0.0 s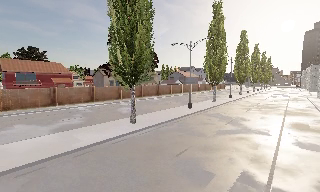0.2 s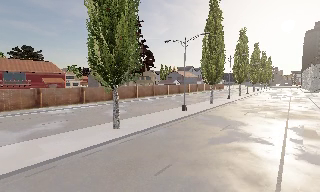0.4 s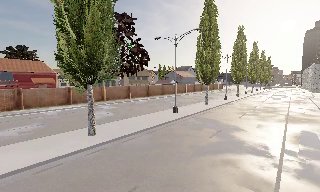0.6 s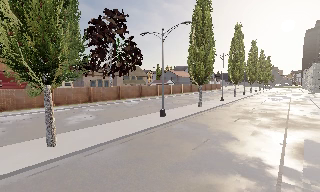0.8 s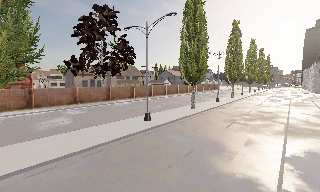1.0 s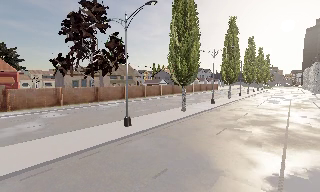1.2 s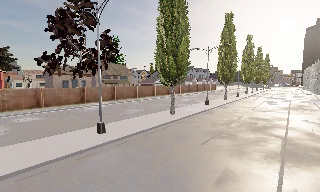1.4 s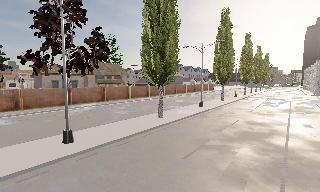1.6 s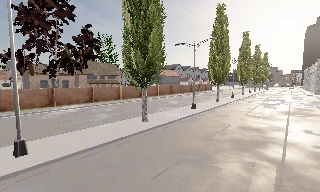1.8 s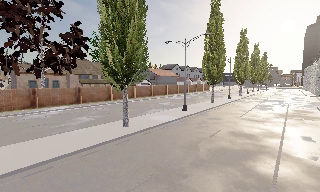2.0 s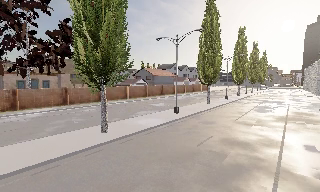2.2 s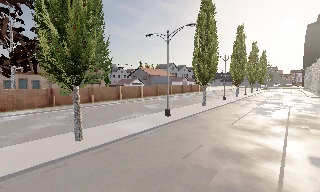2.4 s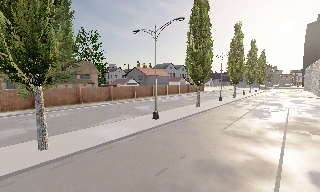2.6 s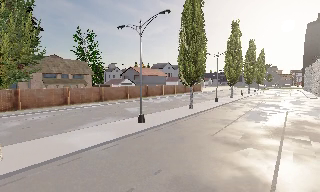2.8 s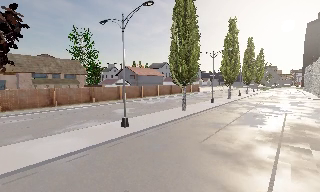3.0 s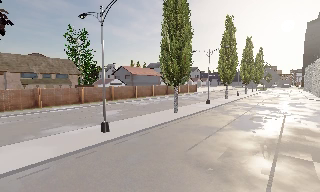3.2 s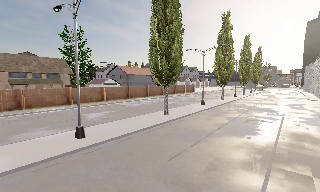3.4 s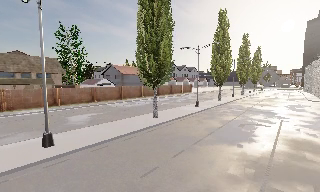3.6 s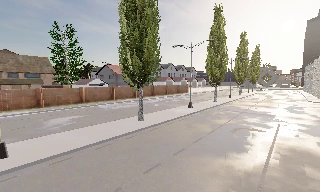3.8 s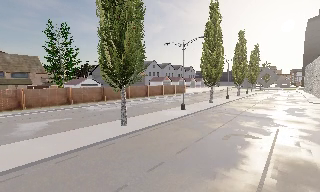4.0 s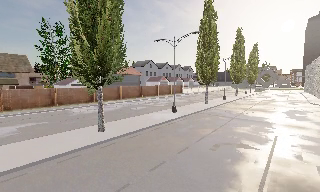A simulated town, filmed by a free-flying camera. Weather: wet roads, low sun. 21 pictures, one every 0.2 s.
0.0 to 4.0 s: The camera travels forward and to its right, about 35 m, so what stands in front looms larger.
The film runs forward here.
